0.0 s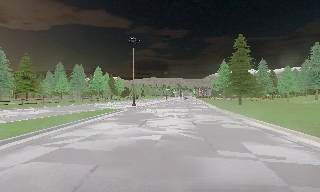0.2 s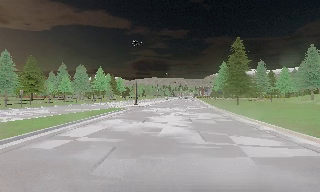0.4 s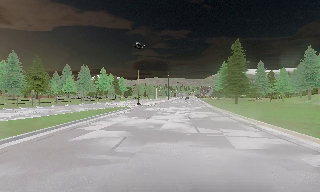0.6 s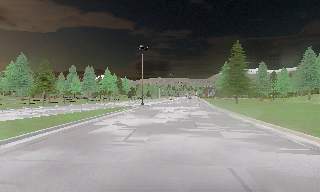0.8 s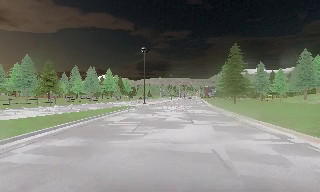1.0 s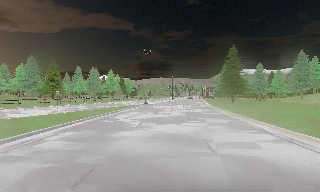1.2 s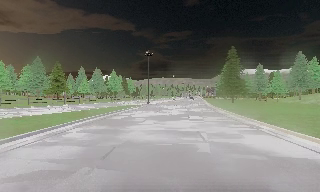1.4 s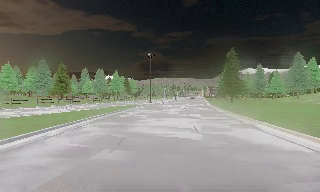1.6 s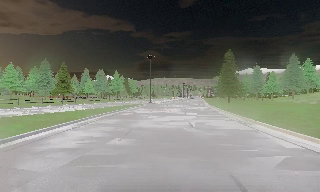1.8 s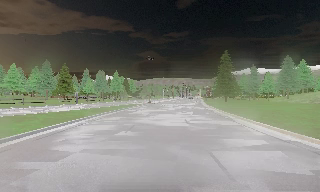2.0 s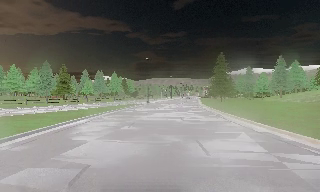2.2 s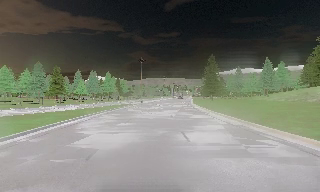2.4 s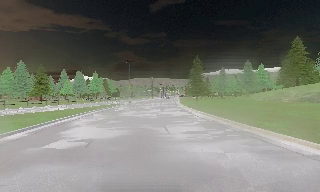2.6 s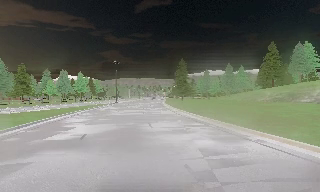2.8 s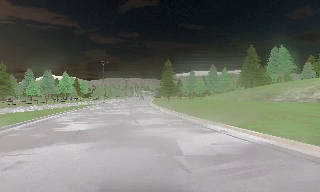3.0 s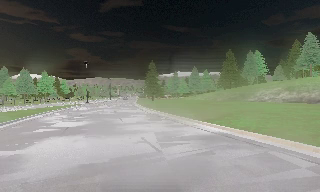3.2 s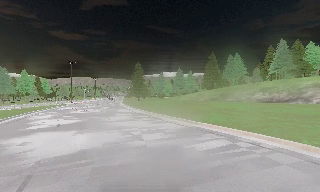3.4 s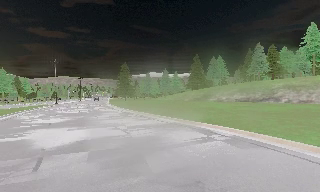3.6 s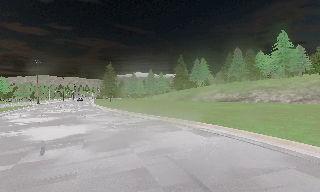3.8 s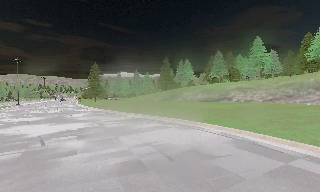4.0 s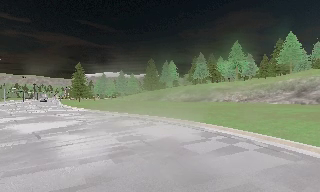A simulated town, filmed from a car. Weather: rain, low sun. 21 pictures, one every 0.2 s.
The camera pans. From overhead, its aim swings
clockwise.
The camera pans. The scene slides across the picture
to the left.
0.0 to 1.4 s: The camera travels backward, about 10 m, so what stands in front gets smaller.
1.4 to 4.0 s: The camera swings to its right by about 45 degrees, and the scene slides to the left. It travels backward, about 19 m.
The film runs backward here.
